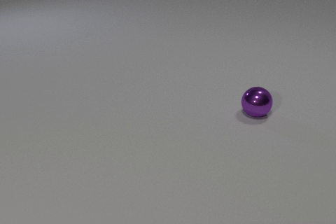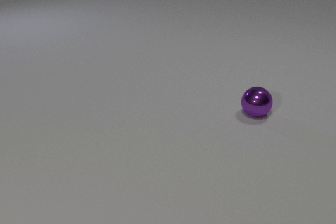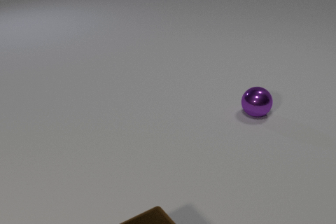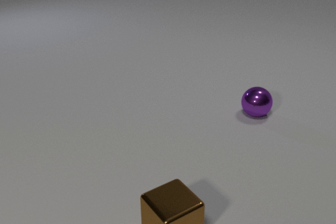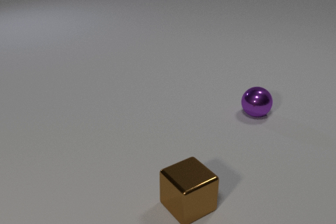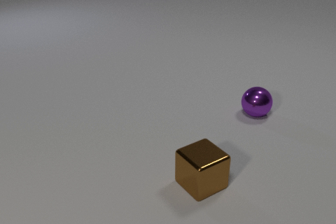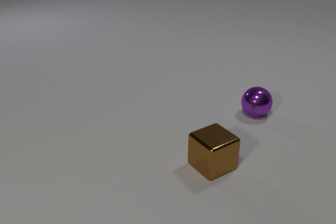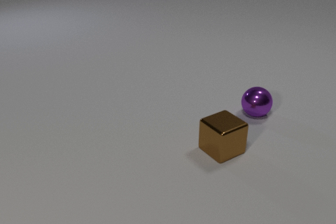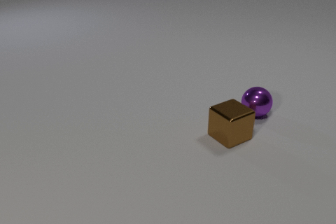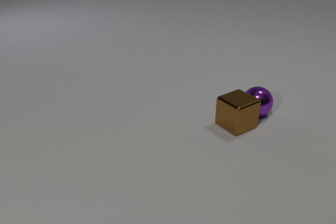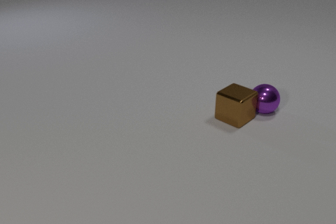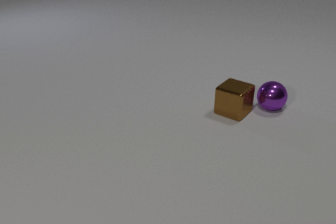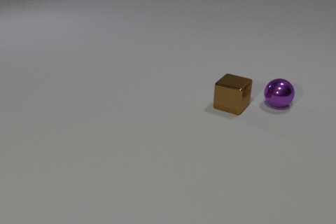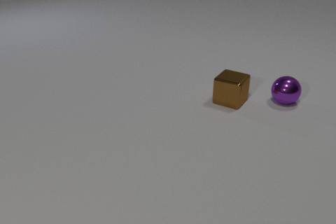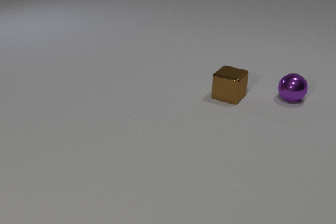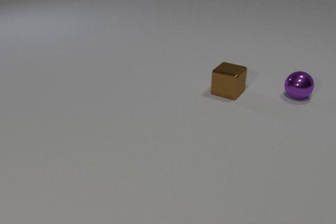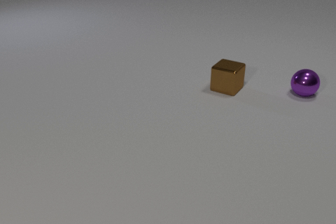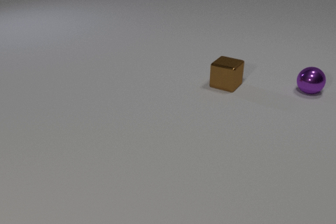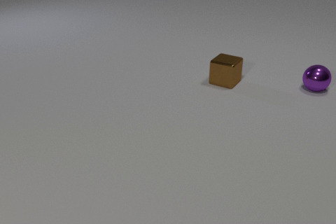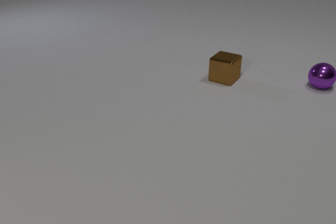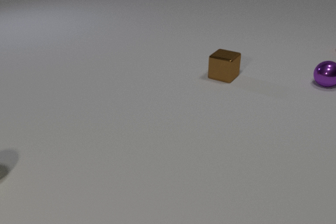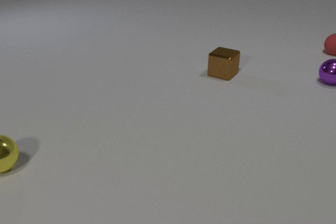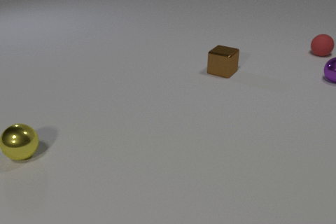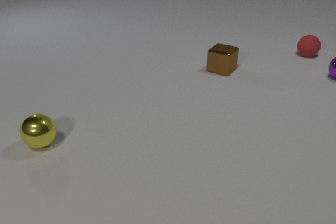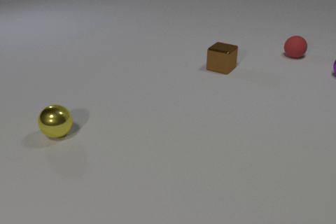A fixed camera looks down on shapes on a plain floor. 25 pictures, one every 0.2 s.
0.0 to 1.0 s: The brown metal cube comes in at the bottom edge, slides away from the camera and to the right.
1.0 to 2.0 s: The brown metal cube slides away from the camera. The purple metal sphere rolls away from the camera and to the right. The brown metal cube and the purple metal sphere collide.
2.0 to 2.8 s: The brown metal cube slides away from the camera. The purple metal sphere rolls away from the camera and to the right.
2.8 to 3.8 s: The brown metal cube slides away from the camera. The purple metal sphere rolls away from the camera and to the right.
3.8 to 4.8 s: The brown metal cube slides away from the camera. The purple metal sphere rolls away from the camera and to the right. The red rubber sphere comes in at the right edge, rolls to the left and toward the camera. The yellow metal sphere comes in at the left edge, rolls to the right and away from the camera.
What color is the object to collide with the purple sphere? brown.
What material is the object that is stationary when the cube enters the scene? metal.
What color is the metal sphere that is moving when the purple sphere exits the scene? yellow.
